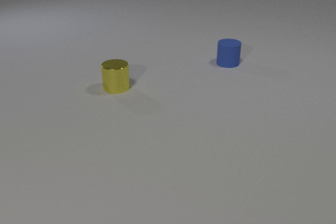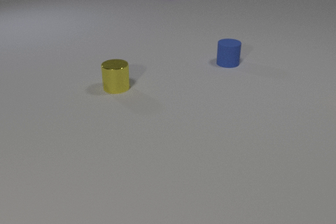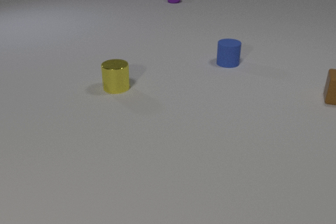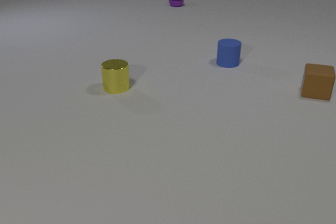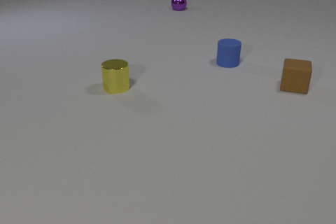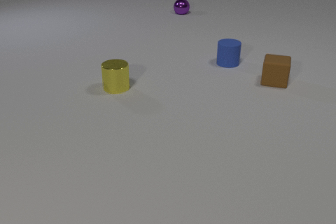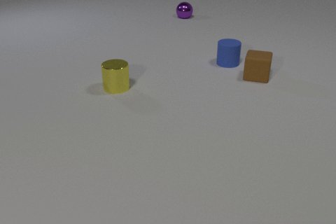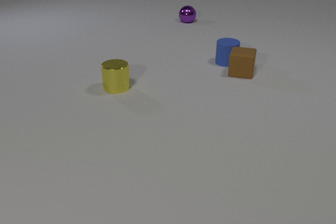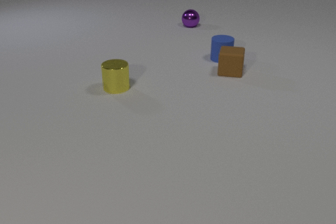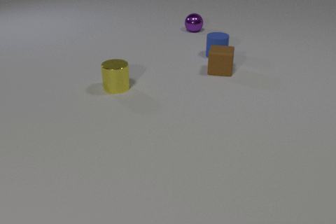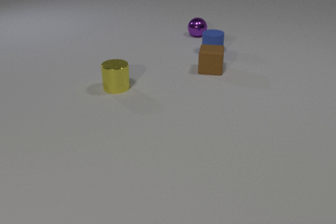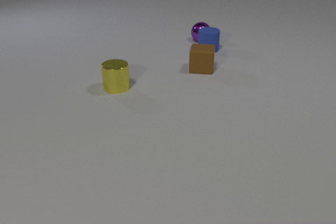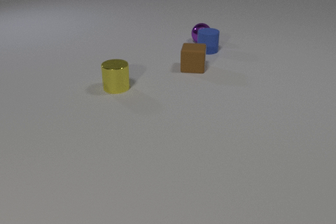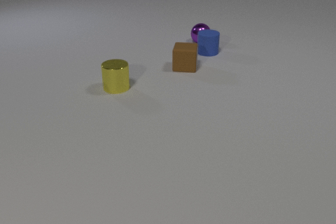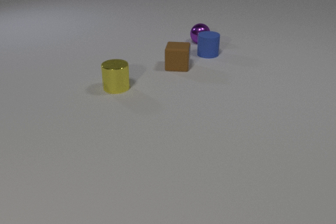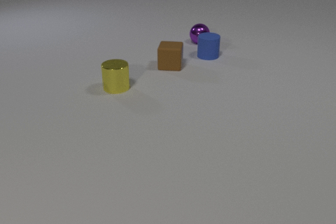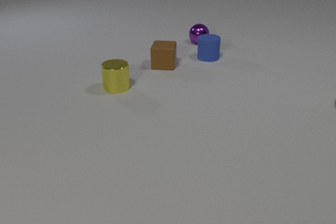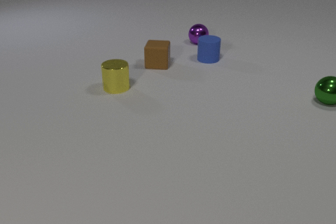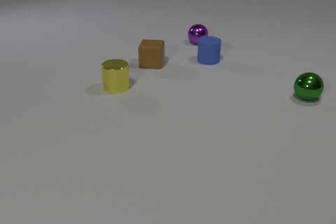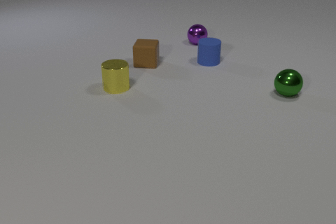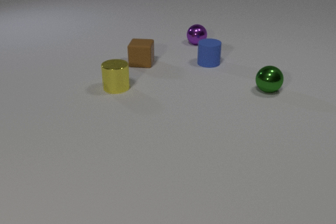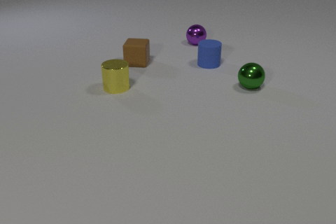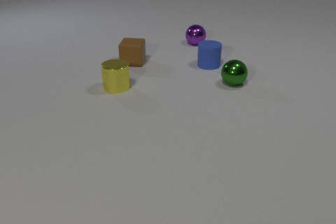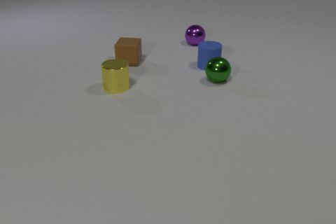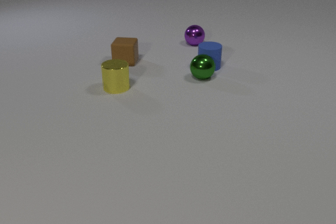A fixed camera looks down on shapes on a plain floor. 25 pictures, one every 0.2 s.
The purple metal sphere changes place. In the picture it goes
toward the camera.
The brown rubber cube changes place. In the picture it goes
to the left.
0.0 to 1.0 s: The brown rubber cube comes in at the right edge, slides to the left. The purple metal sphere comes in at the top edge, rolls toward the camera.
1.0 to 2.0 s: The brown rubber cube slides to the left. The blue rubber cylinder slides away from the camera and to the left. The purple metal sphere rolls toward the camera. The brown rubber cube and the blue rubber cylinder collide.
2.0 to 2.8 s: The brown rubber cube slides to the left. The blue rubber cylinder slides toward the camera. The purple metal sphere rolls toward the camera. The blue rubber cylinder and the purple metal sphere collide.
2.8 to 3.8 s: The brown rubber cube slides to the left. The blue rubber cylinder slides toward the camera. The green metal sphere comes in at the right edge, rolls to the left.
3.8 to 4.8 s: The brown rubber cube slides to the left. The blue rubber cylinder slides toward the camera. The green metal sphere rolls to the left.
How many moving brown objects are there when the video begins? 0.
What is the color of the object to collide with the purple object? blue.
How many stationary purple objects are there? 0.
